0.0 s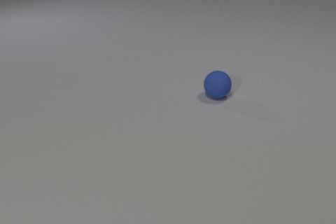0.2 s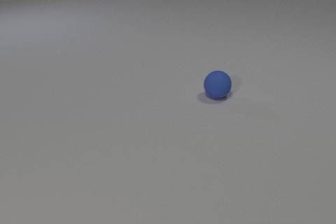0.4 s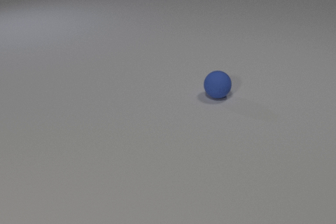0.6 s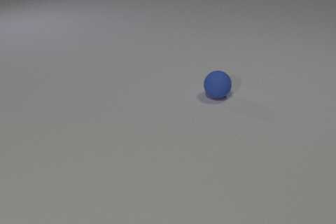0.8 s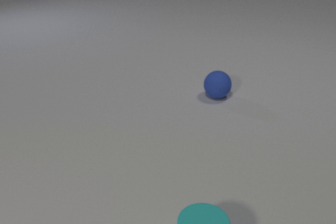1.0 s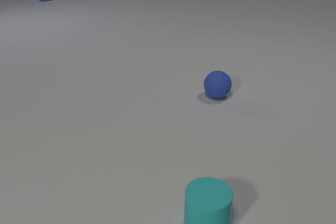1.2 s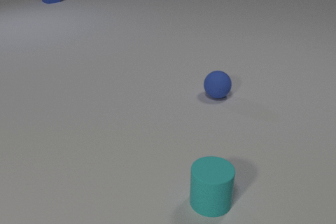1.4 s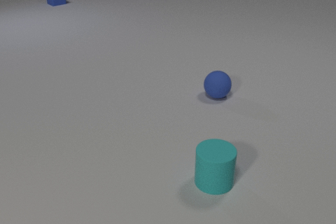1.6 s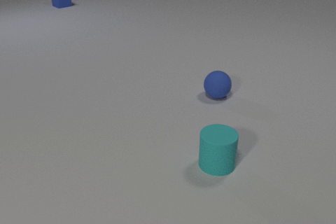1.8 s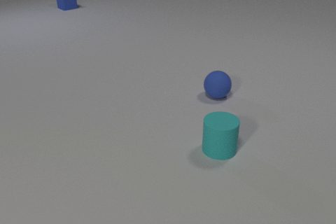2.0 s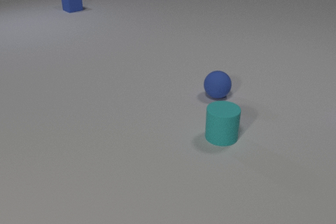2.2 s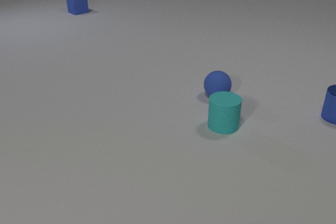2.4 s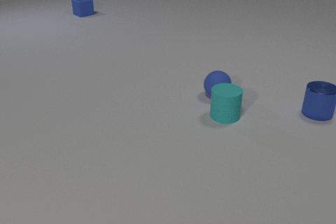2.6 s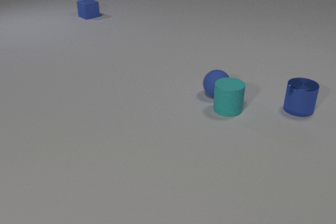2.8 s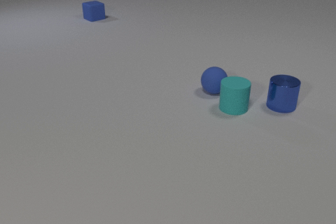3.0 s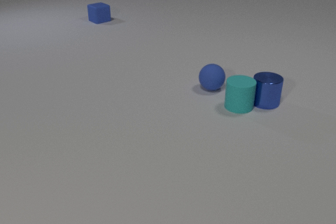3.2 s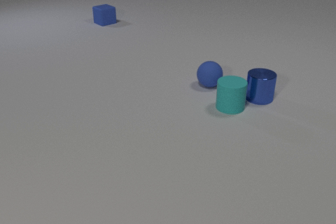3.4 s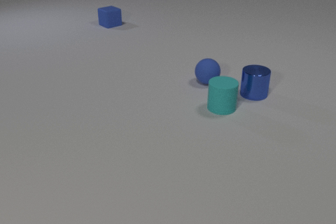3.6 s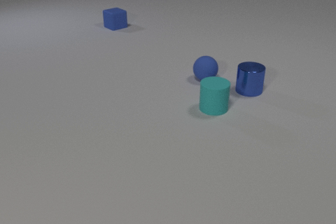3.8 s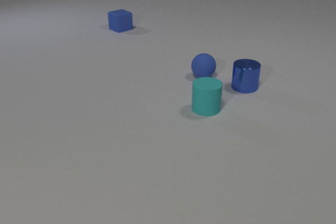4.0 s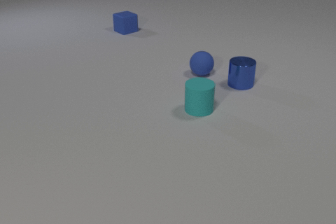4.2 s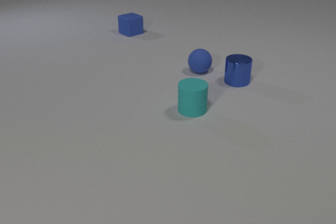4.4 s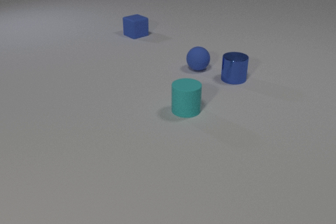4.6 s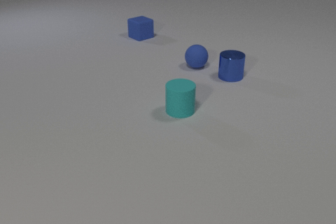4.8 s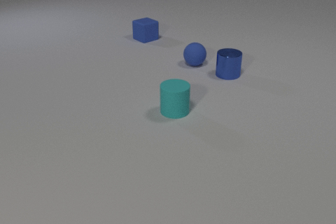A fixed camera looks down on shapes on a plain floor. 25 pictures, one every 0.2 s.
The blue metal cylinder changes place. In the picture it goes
to the left.
The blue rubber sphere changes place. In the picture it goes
away from the camera.
0.0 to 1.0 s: The cyan rubber cylinder comes in at the bottom edge, slides away from the camera. The blue rubber cube comes in at the top edge, slides toward the camera and to the right.
1.0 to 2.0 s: The cyan rubber cylinder slides away from the camera. The blue rubber cube slides toward the camera and to the right.
2.0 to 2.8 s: The cyan rubber cylinder slides away from the camera. The blue rubber sphere rolls away from the camera. The blue metal cylinder comes in at the right edge, slides to the left. The blue rubber cube slides toward the camera and to the right. The cyan rubber cylinder and the blue rubber sphere collide.
2.8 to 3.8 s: The cyan rubber cylinder slides to the left. The blue rubber sphere rolls away from the camera. The blue metal cylinder slides to the left and away from the camera. The blue rubber cube slides toward the camera and to the right. The cyan rubber cylinder and the blue metal cylinder collide.
3.8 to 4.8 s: The cyan rubber cylinder slides to the left. The blue rubber sphere rolls away from the camera. The blue metal cylinder slides away from the camera and to the left. The blue rubber cube slides toward the camera and to the right.
What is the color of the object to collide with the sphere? cyan.
What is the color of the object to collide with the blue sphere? cyan.
What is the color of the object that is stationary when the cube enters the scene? blue.
